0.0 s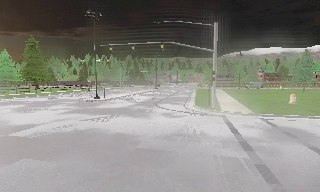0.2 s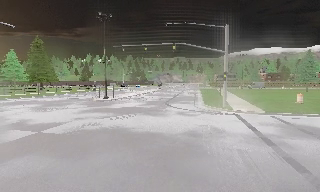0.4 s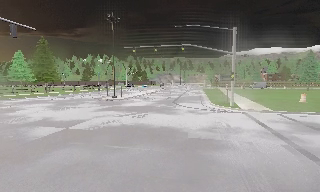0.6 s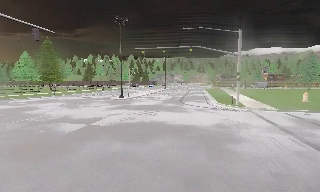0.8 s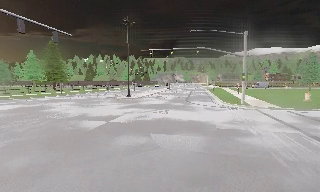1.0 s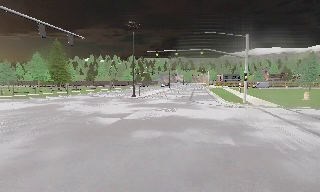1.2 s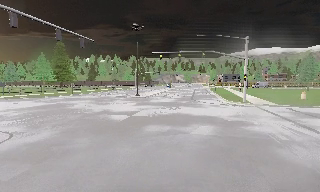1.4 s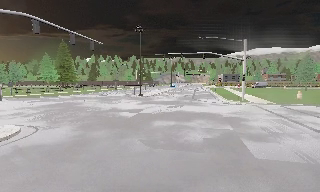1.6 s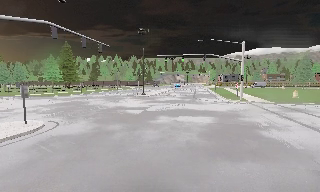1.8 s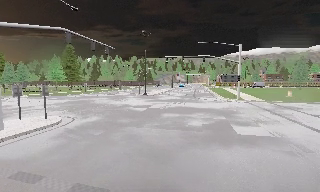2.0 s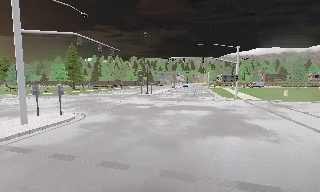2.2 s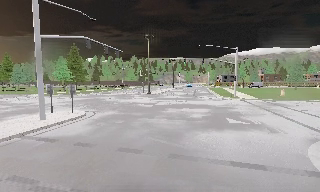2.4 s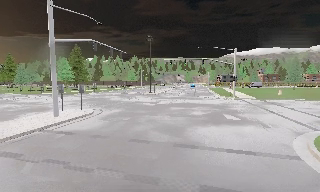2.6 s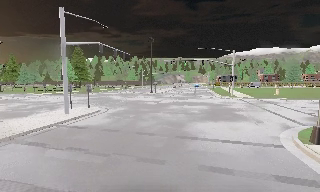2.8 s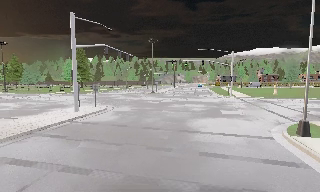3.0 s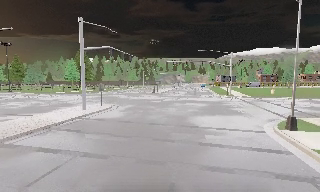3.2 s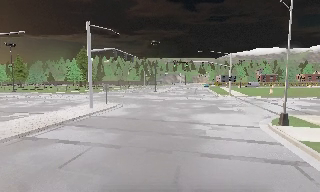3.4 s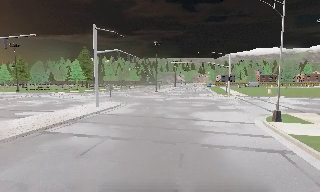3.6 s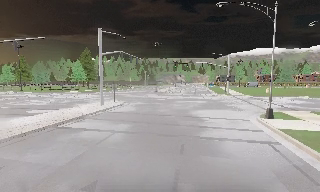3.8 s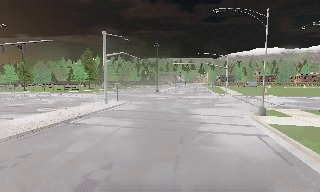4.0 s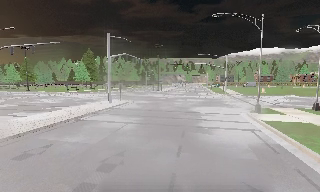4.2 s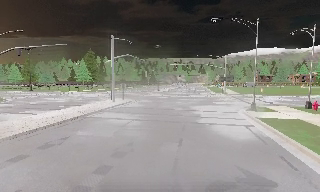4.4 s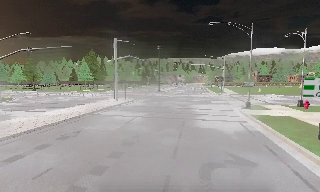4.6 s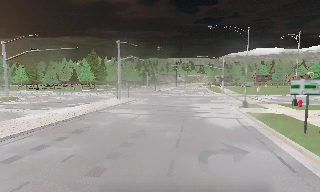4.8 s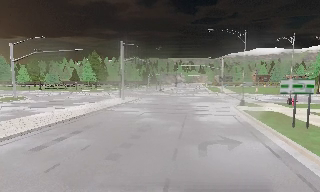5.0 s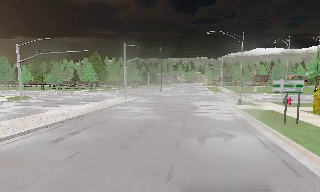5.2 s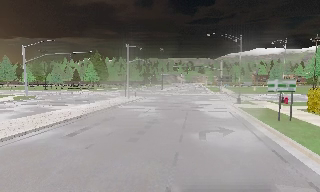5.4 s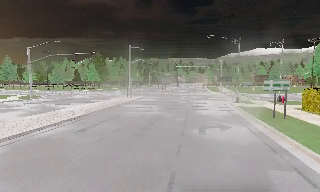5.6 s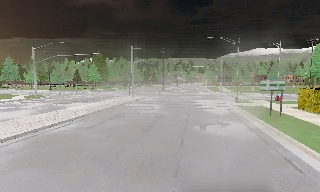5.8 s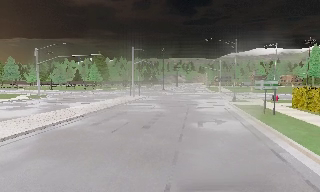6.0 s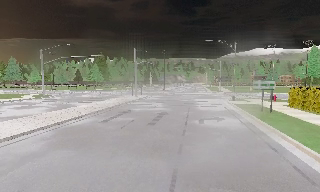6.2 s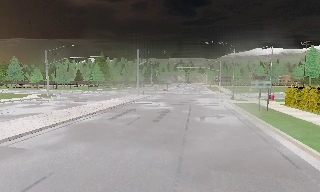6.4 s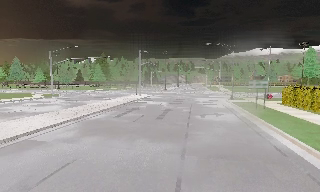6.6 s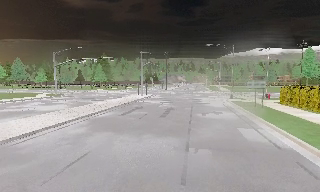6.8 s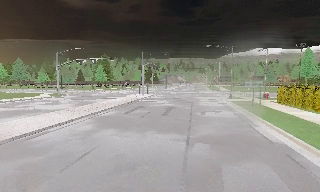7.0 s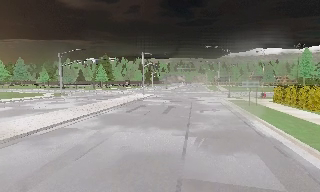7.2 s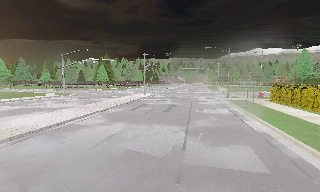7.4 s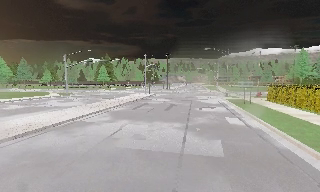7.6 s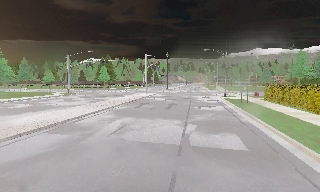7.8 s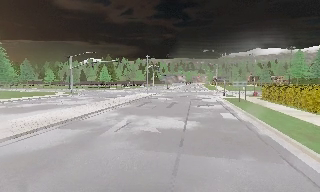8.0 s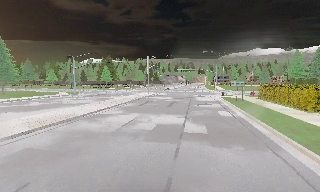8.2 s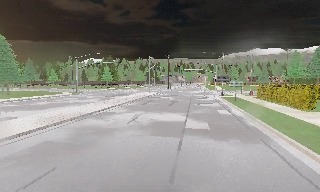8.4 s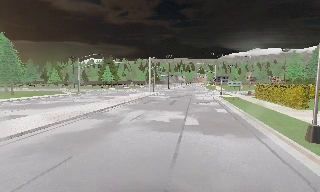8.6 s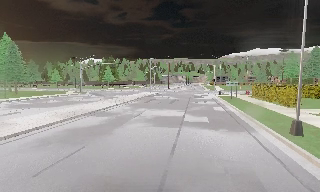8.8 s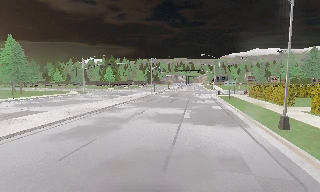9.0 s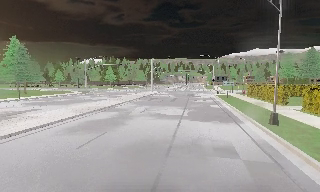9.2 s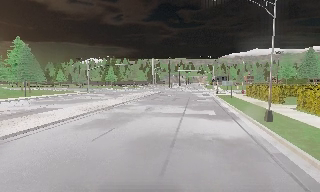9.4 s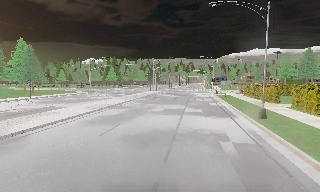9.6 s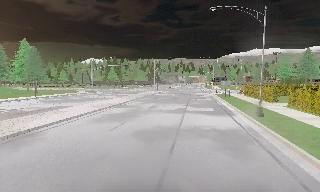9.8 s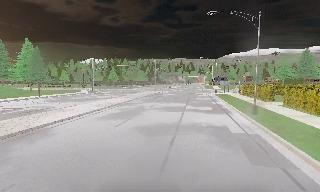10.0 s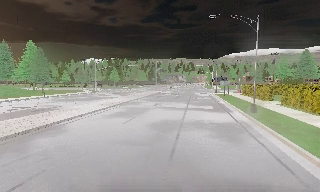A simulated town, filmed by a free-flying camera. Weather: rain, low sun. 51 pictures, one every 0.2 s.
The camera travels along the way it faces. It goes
backward.
0.0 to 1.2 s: The camera travels to its left and backward, about 7 m, so close, fixed things drift to the right.
1.2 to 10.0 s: The camera travels backward, about 40 m, so what stands in front gets smaller.
The film runs backward here.
